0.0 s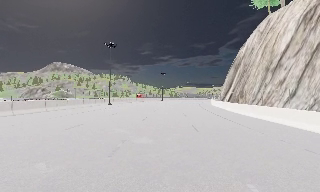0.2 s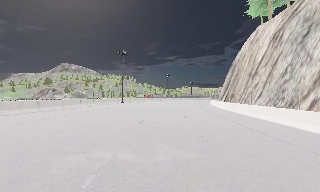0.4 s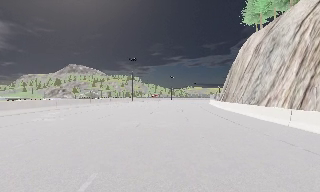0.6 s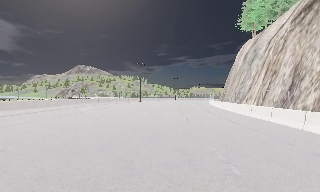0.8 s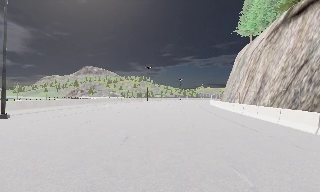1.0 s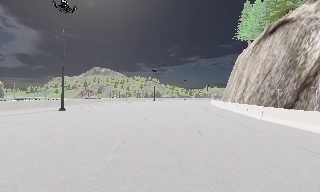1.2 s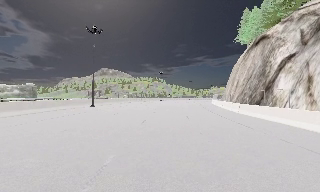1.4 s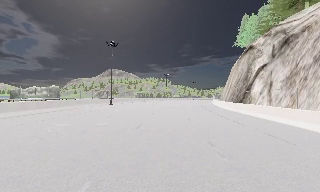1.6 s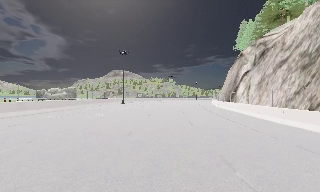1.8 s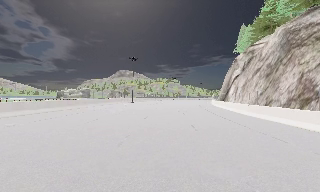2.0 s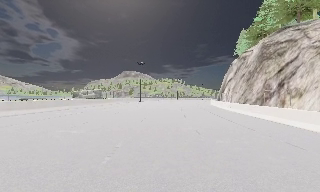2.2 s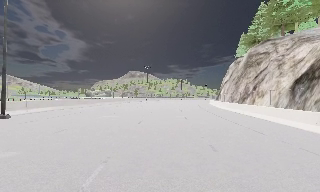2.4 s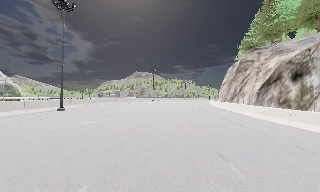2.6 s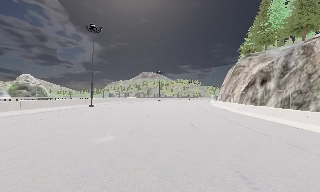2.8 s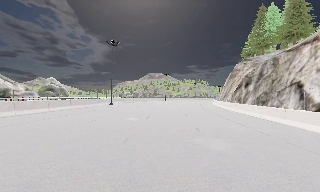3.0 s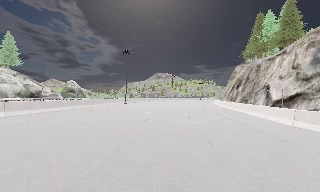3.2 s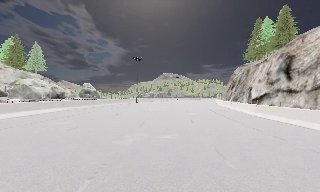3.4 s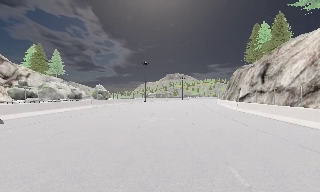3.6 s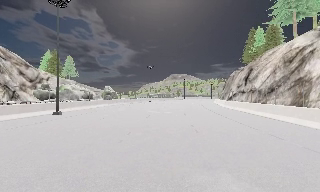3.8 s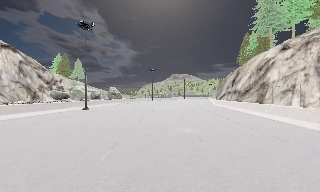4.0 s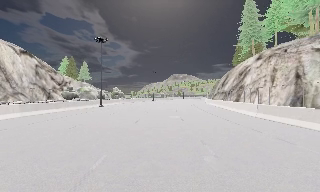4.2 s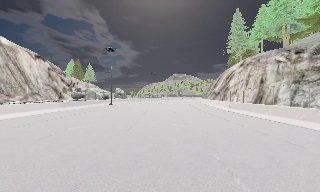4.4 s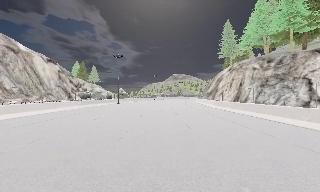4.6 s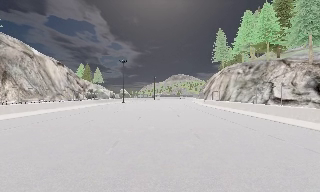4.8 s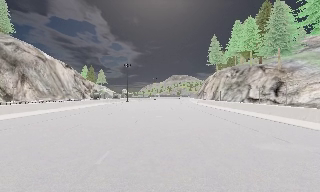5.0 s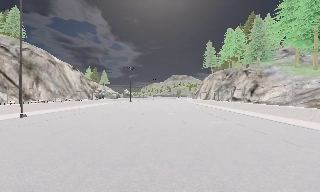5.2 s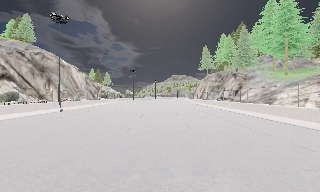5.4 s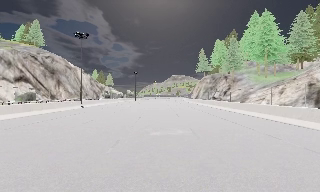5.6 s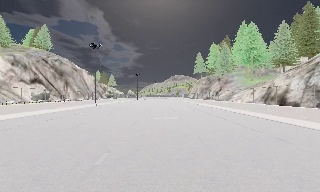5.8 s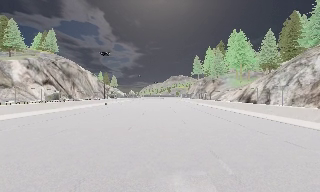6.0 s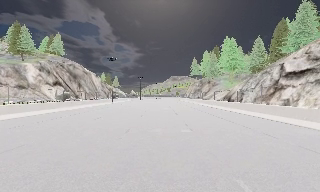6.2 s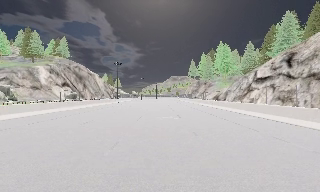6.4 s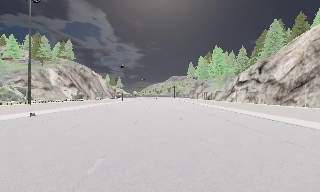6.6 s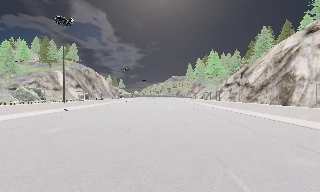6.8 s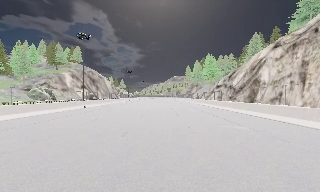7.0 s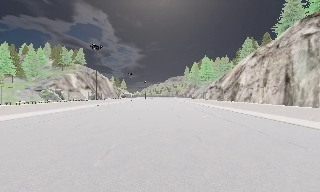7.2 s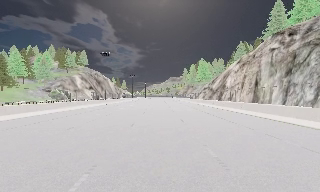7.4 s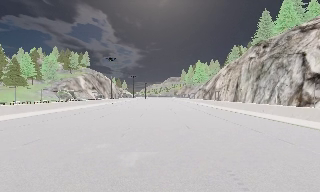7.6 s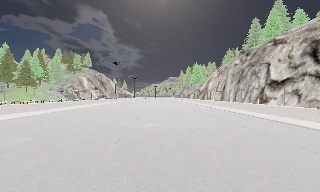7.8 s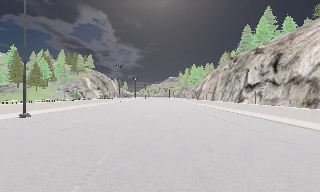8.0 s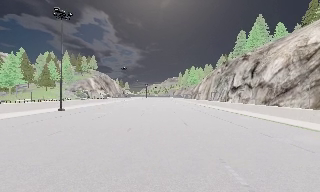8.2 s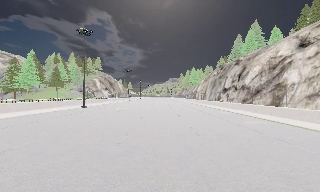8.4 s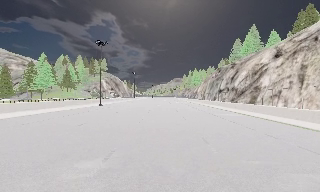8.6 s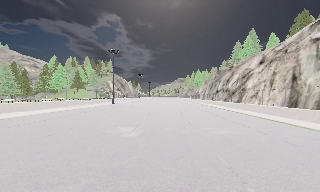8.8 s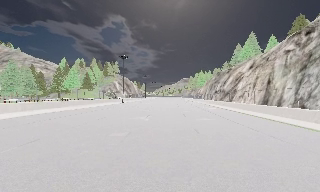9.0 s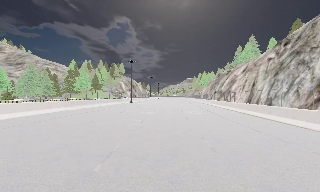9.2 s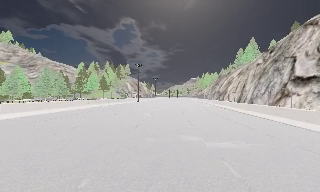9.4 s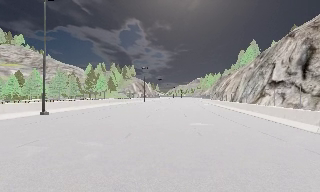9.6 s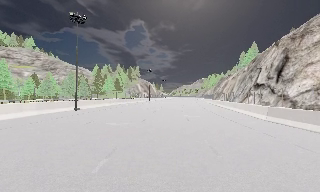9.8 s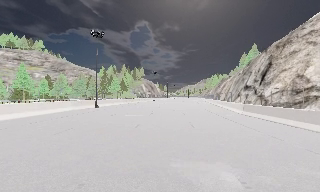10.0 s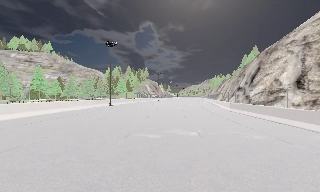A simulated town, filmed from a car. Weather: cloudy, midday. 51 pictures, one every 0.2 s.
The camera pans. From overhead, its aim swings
counterclockwise.
The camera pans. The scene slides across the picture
to the right.
0.0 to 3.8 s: The camera pans to its left, which is counterclockwise from overhead, by about 35 degrees. It travels backward, about 110 m.
3.8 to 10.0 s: The scene slides to the right, as the camera pans about 15 degrees to its left. It travels backward, about 160 m, so what stands in front gets smaller.
The film runs backward here.
